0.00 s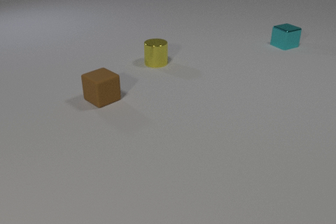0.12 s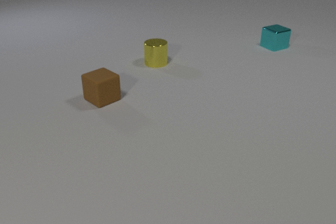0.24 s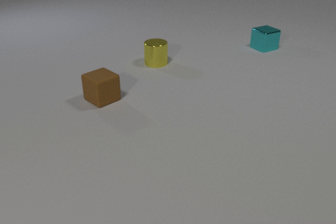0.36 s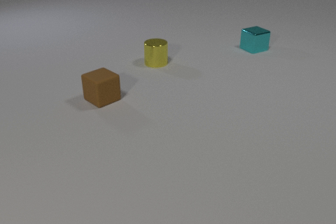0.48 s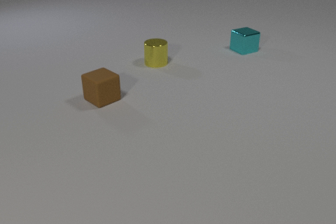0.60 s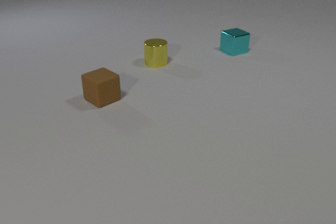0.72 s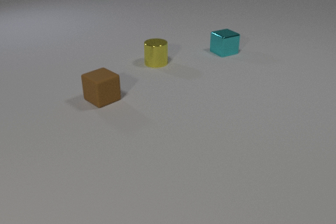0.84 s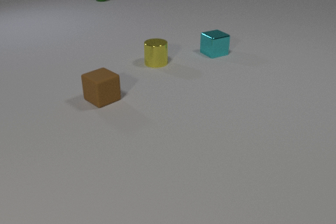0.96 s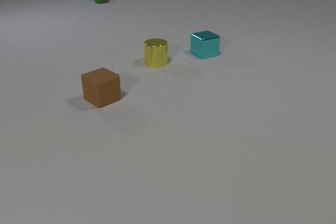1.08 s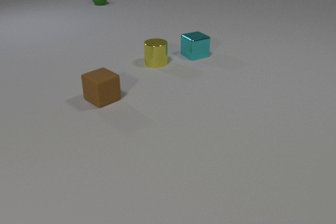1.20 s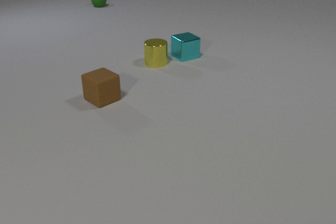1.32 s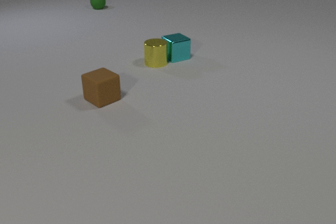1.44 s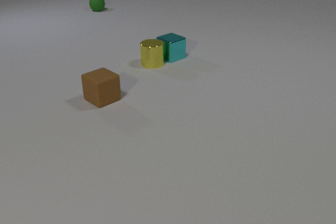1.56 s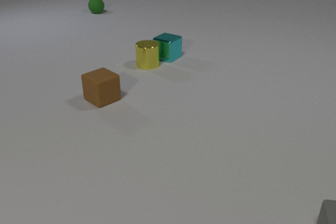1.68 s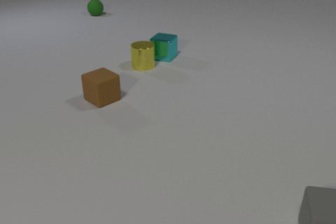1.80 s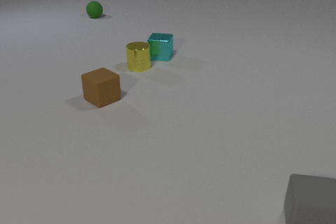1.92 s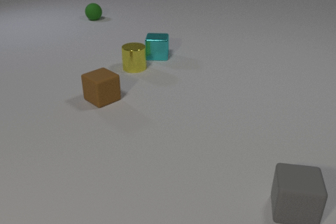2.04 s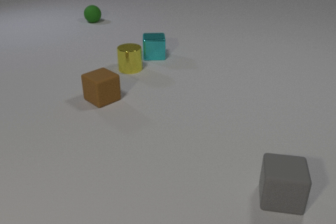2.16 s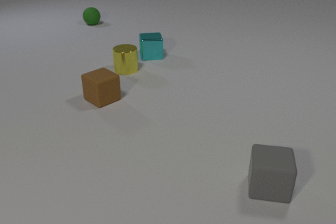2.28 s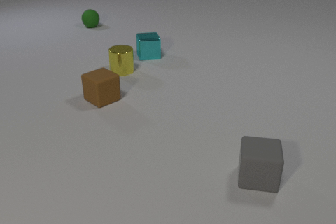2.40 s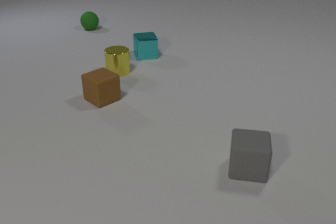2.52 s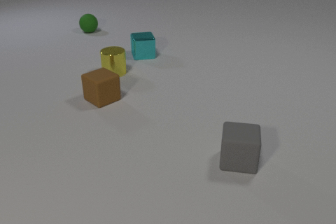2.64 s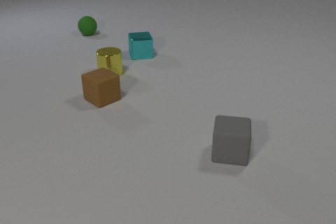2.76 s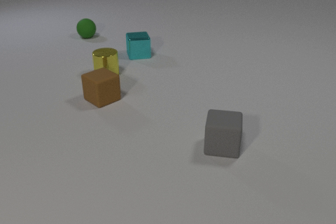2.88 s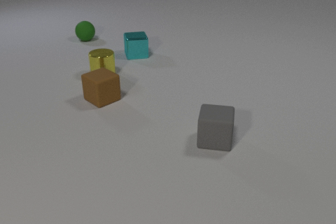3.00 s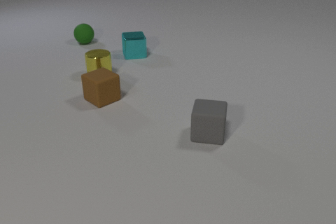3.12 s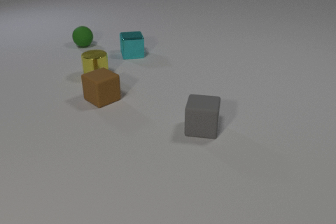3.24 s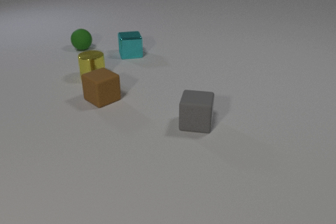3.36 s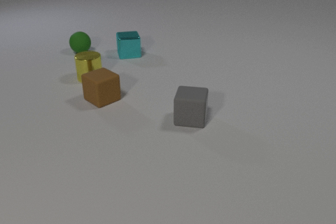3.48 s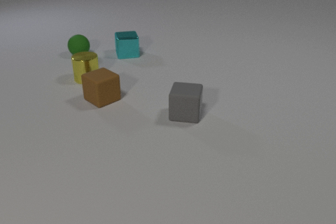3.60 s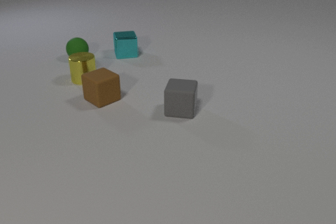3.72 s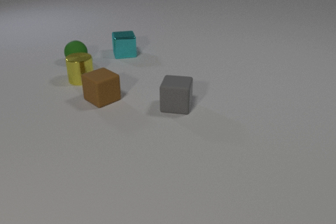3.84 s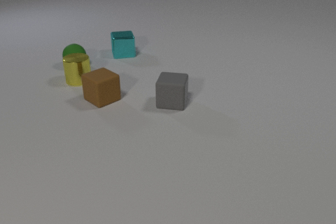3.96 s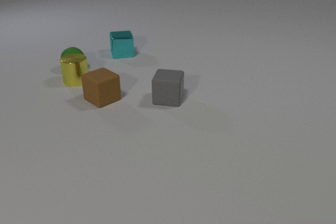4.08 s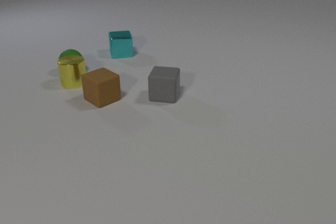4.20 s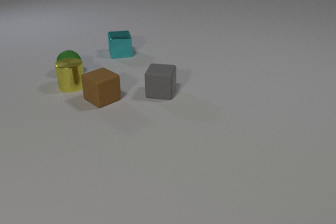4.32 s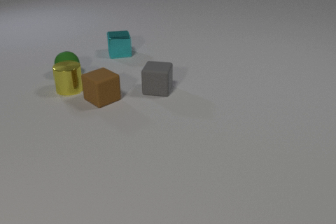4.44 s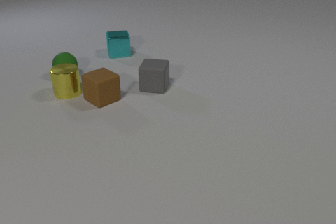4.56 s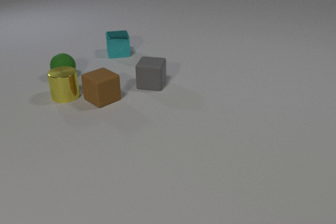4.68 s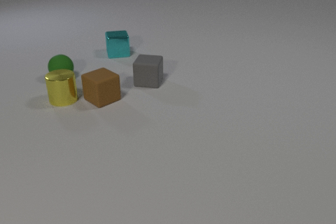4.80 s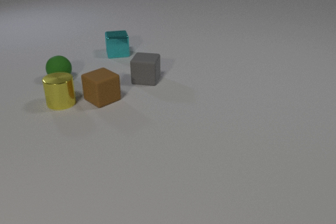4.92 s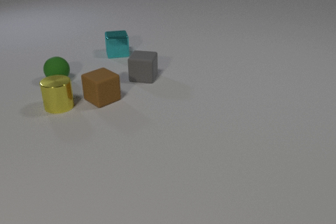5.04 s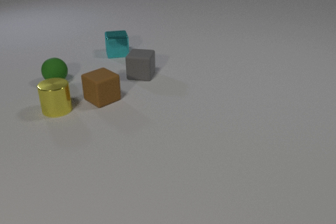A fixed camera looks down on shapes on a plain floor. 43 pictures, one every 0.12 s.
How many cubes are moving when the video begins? 1.
What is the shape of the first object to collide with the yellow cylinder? cube.
Are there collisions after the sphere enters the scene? yes.
0.00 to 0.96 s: The cyan metal cube slides to the left and toward the camera. The green rubber sphere comes in at the top edge, rolls toward the camera.
0.96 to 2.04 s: The cyan metal cube slides to the left, spins so that its near face slides to the right, counterclockwise seen from above. The yellow metal cylinder slides to the left and toward the camera. The gray rubber cube comes in at the bottom edge, slides to the left and away from the camera. The green rubber sphere rolls toward the camera. The cyan metal cube and the yellow metal cylinder collide.
2.04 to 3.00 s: The cyan metal cube slides to the left. The yellow metal cylinder slides to the left and toward the camera. The gray rubber cube slides away from the camera and to the left. The green rubber sphere rolls toward the camera.
3.00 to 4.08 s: The cyan metal cube slides to the left. The yellow metal cylinder slides to the left and toward the camera. The gray rubber cube slides away from the camera and to the left. The green rubber sphere rolls toward the camera. The yellow metal cylinder and the green rubber sphere collide.
4.08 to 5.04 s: The yellow metal cylinder slides toward the camera. The gray rubber cube slides away from the camera and to the left. The green rubber sphere rolls toward the camera and to the left.
